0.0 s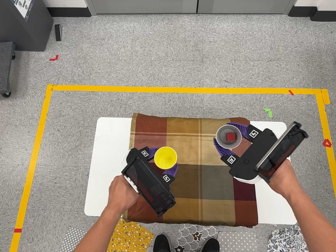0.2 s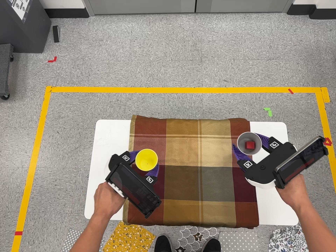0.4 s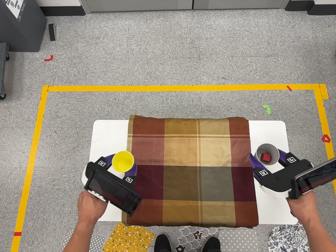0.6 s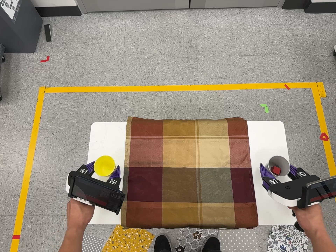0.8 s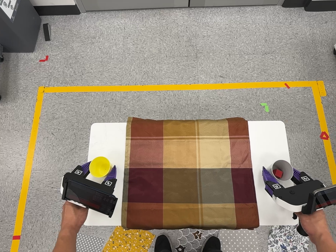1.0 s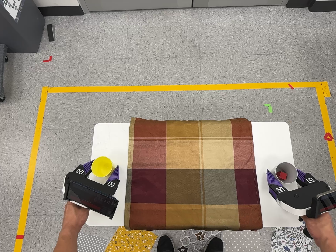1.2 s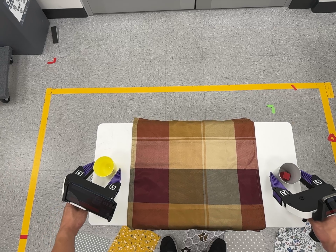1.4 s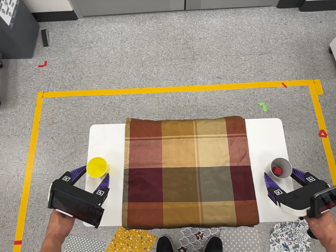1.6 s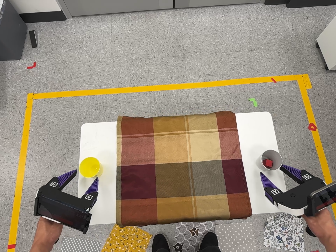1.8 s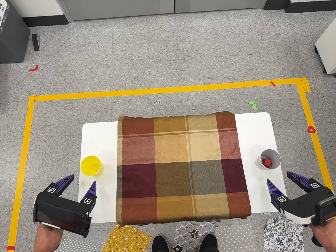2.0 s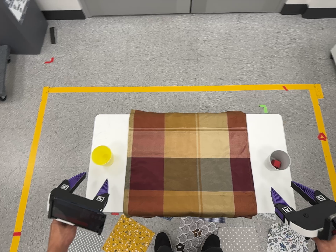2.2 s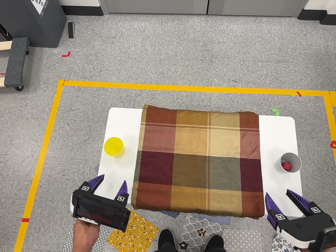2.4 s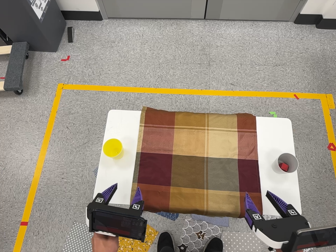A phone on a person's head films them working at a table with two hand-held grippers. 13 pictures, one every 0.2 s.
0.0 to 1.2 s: The camera shifts only a little, or ends up much as it began.
1.2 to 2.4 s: The camera travels toward the bottom of its view and backward, about 12 cm, so close, fixed things drift upward.
The film runs backward here.
